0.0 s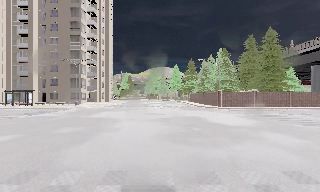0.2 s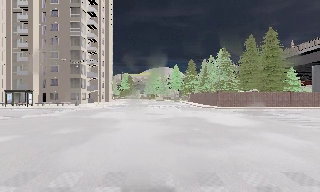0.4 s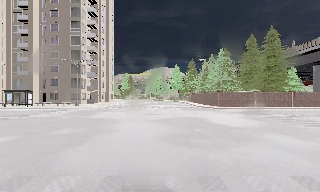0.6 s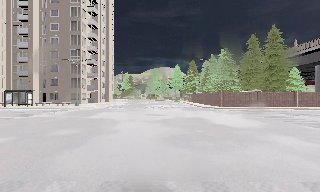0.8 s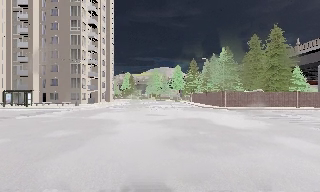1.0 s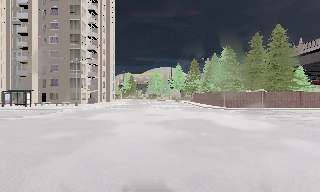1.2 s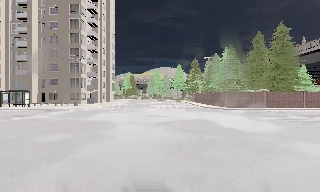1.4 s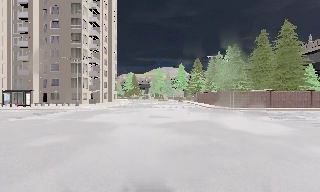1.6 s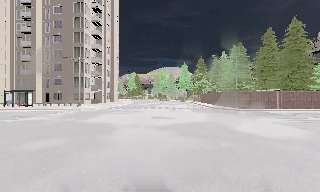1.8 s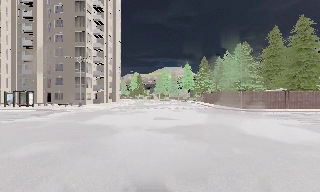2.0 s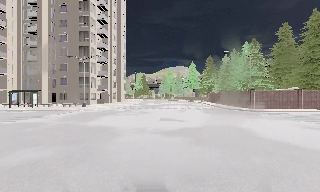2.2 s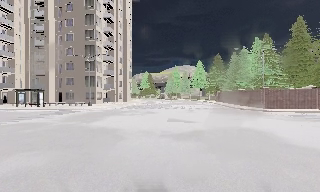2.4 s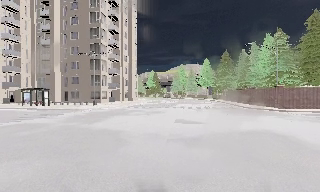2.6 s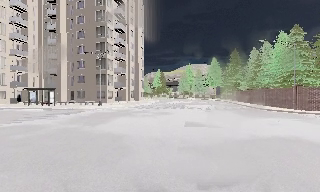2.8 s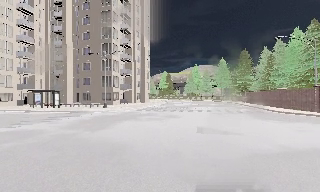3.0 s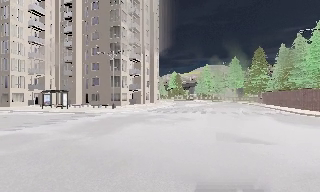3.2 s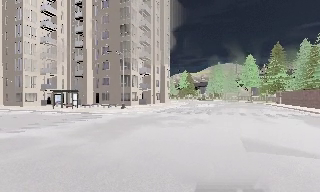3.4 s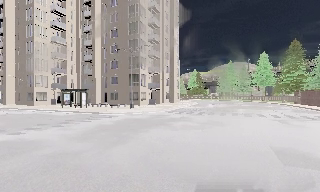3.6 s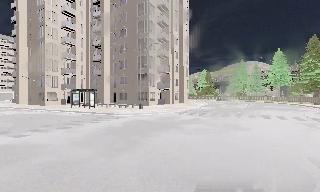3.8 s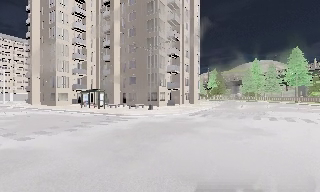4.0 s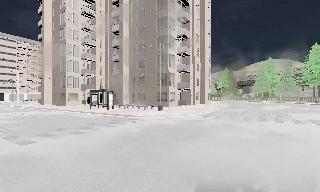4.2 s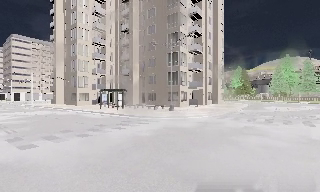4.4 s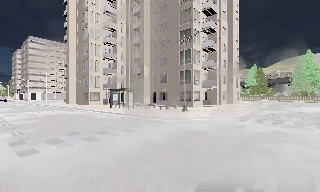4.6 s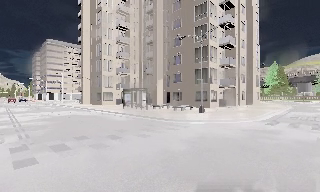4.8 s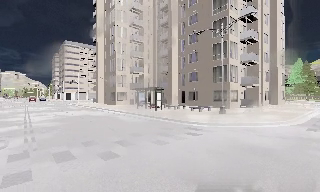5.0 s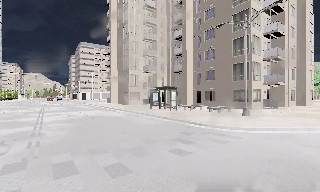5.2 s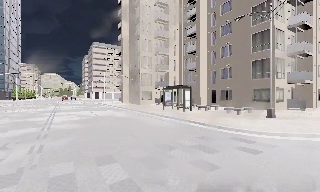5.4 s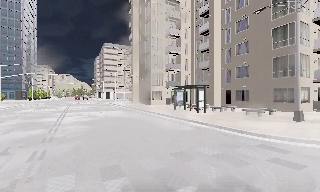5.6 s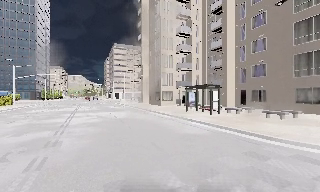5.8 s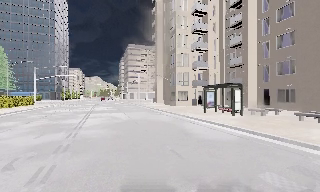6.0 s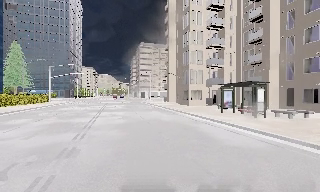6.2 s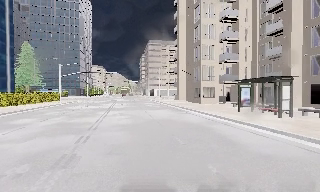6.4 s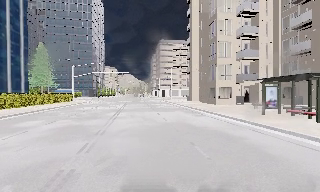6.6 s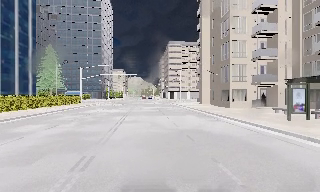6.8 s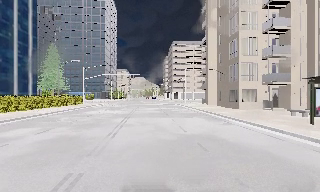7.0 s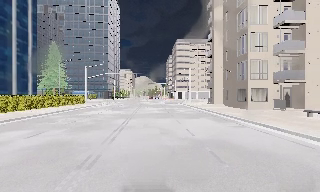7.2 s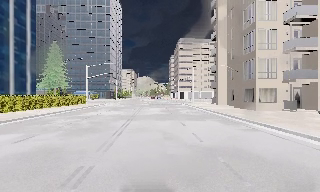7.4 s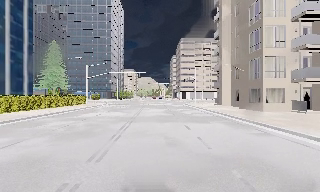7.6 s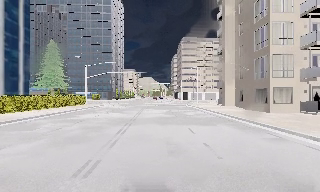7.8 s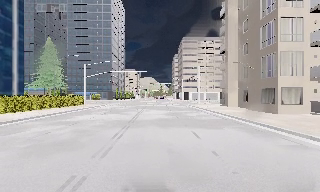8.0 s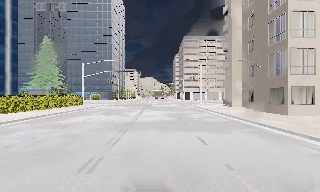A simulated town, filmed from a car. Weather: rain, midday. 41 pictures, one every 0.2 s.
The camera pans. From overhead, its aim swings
counterclockwise.
The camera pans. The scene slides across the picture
to the right.
0.0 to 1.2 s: The camera travels forward, about 1.5 m, so what stands in front looms larger. It gains speed.
1.2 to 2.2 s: The camera travels forward, about 3 m, so what stands in front looms larger.
2.2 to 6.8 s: The camera pans to its left, which is counterclockwise from overhead, by about 80 degrees. It travels forward, about 20 m.
6.8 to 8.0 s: The camera travels forward, about 5 m, so what stands in front looms larger.
The film runs forward here.
